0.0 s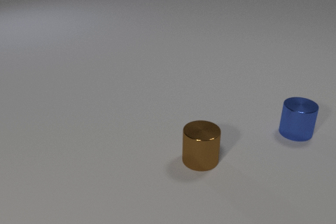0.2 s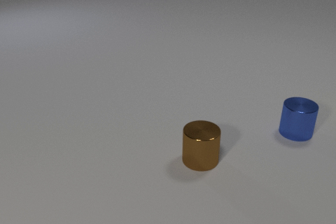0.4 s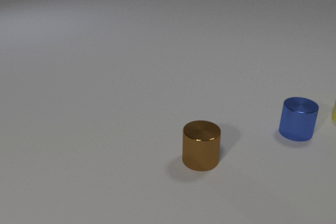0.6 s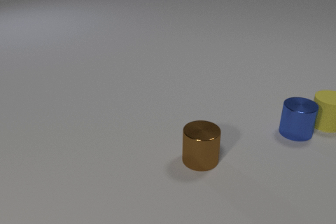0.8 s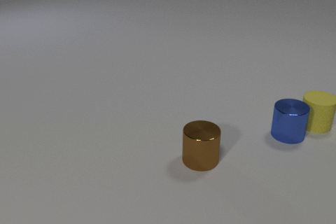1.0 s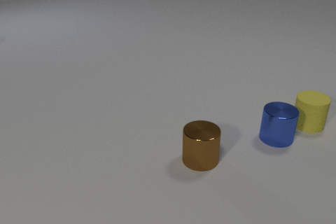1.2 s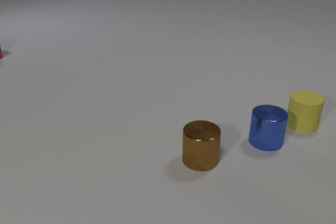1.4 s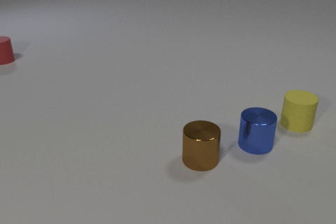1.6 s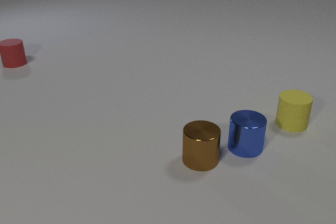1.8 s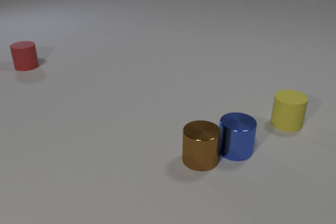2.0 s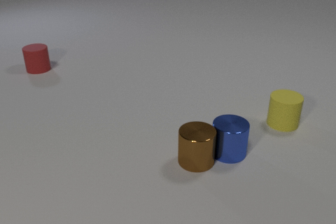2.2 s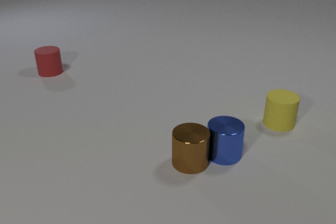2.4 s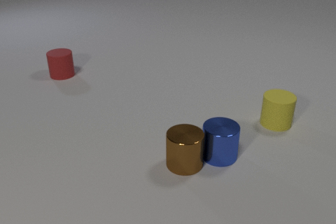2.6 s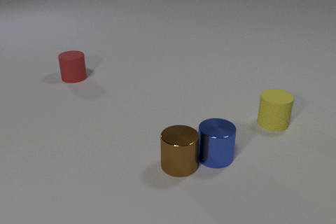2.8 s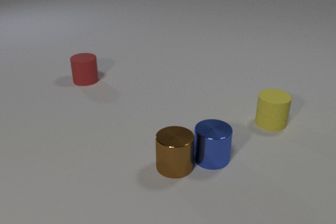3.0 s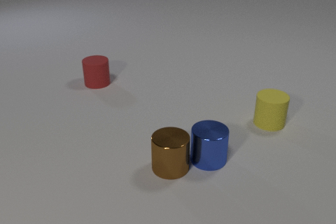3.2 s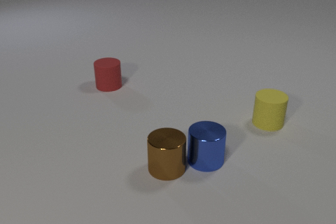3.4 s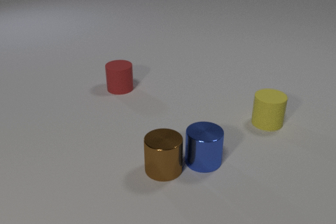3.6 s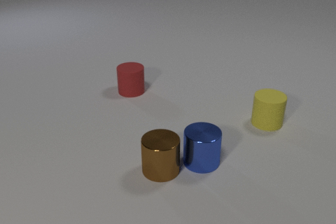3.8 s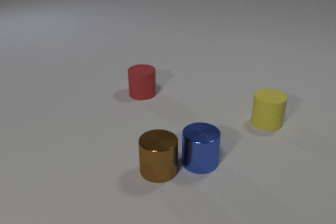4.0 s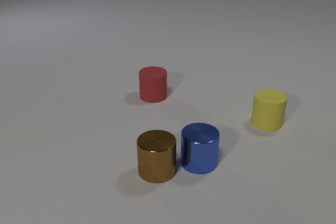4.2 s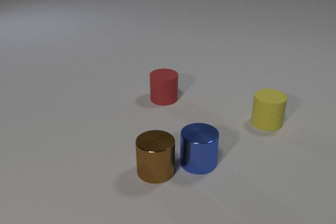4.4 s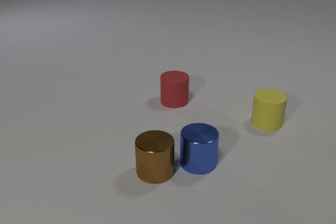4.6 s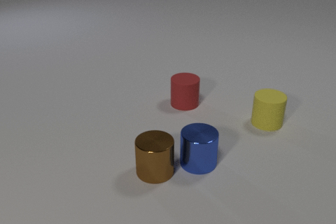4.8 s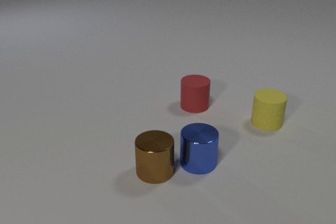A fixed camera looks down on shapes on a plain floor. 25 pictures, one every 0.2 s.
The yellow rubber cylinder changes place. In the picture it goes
to the left.
0.0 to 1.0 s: The yellow rubber cylinder comes in at the right edge, slides to the left and toward the camera. The blue metal cylinder slides to the left and toward the camera. The yellow rubber cylinder and the blue metal cylinder collide.
1.0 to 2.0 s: The yellow rubber cylinder slides to the left. The blue metal cylinder slides to the left and toward the camera. The red rubber cylinder comes in at the left edge, slides toward the camera and to the right. The blue metal cylinder and the brown metal cylinder collide.
2.0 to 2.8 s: The yellow rubber cylinder slides to the left. The blue metal cylinder slides to the left and toward the camera. The brown metal cylinder slides to the left and toward the camera. The red rubber cylinder slides to the right and toward the camera.
2.8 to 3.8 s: The blue metal cylinder slides to the left and toward the camera. The brown metal cylinder slides to the left. The red rubber cylinder slides to the right and toward the camera.
3.8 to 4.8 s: The red rubber cylinder slides to the right and toward the camera.
How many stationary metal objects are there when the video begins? 2.
Are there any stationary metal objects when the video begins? yes.
What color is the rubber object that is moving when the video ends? red.
